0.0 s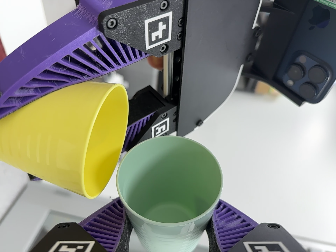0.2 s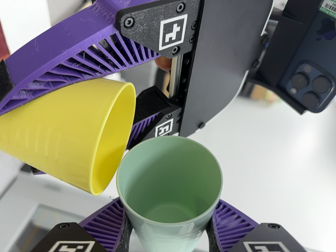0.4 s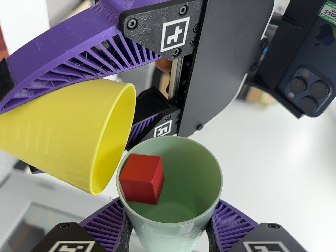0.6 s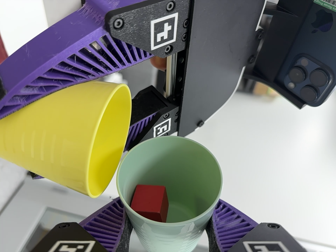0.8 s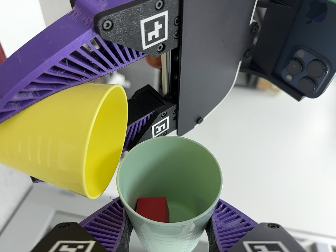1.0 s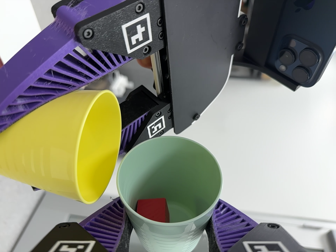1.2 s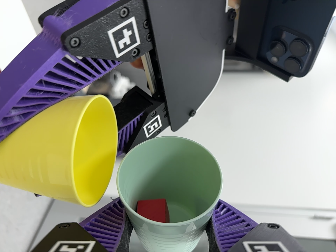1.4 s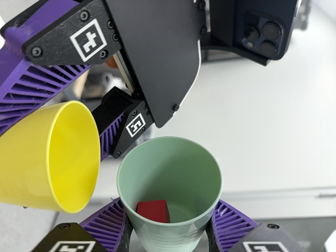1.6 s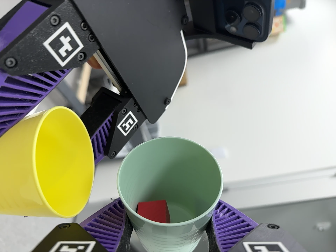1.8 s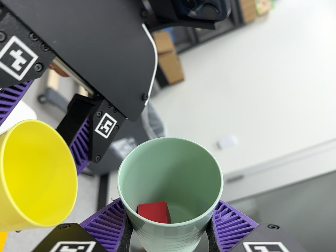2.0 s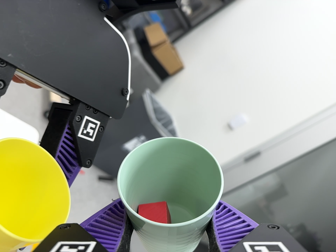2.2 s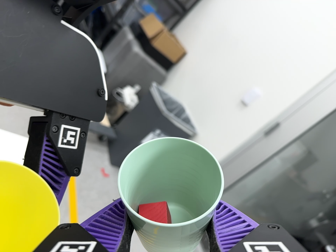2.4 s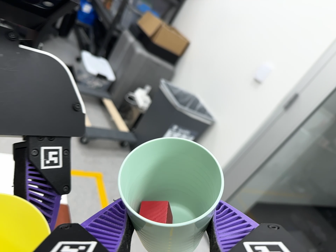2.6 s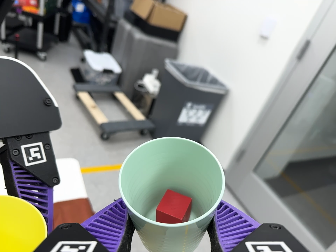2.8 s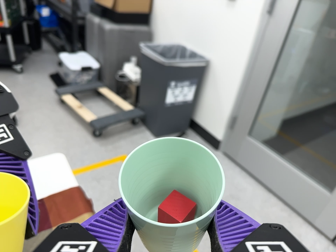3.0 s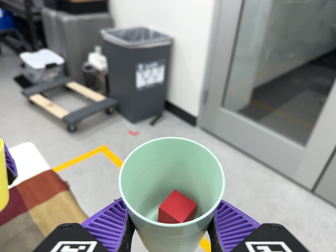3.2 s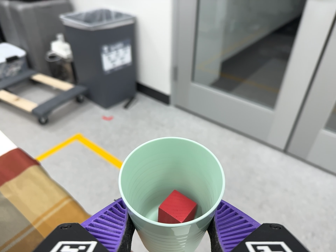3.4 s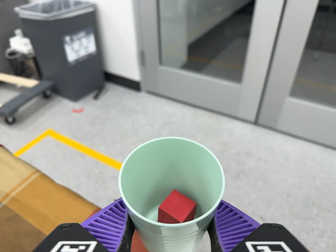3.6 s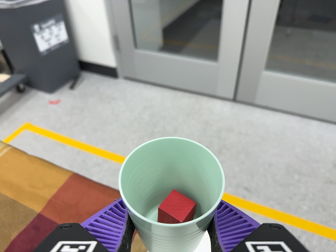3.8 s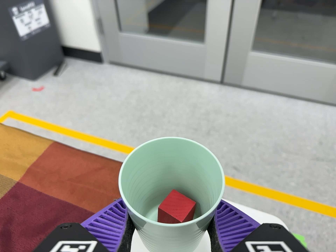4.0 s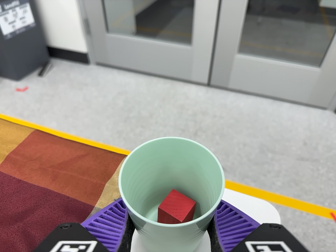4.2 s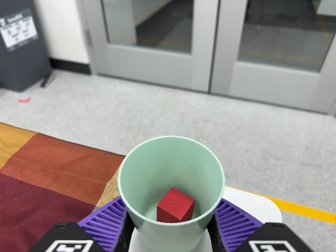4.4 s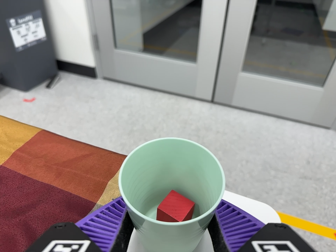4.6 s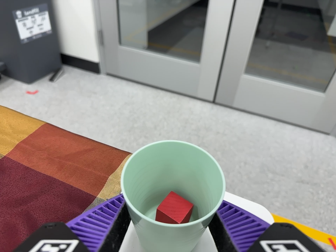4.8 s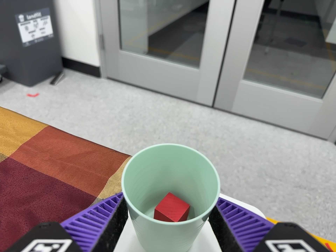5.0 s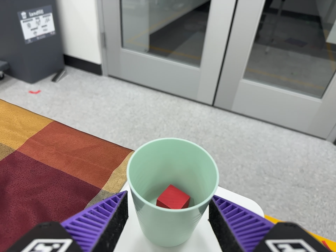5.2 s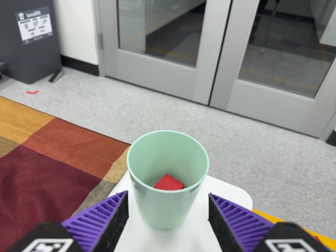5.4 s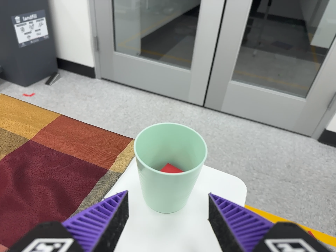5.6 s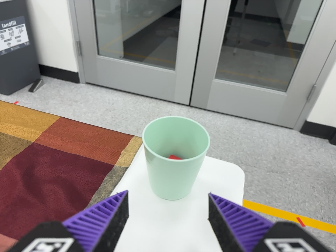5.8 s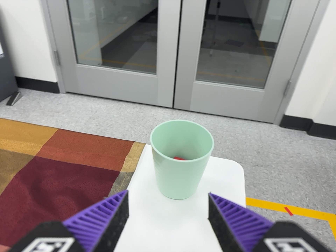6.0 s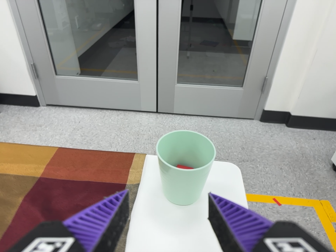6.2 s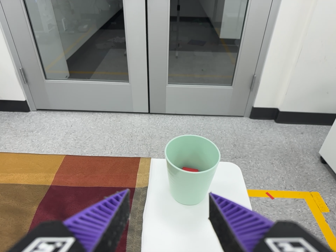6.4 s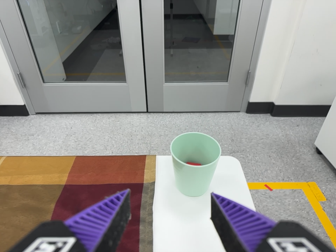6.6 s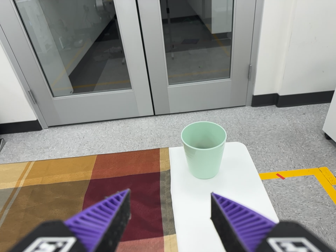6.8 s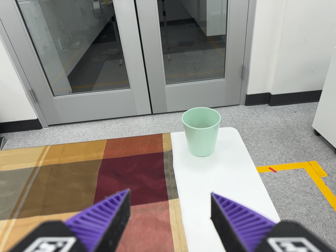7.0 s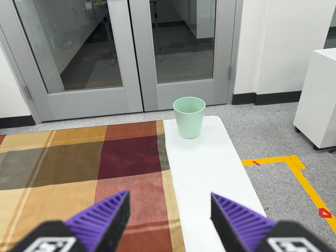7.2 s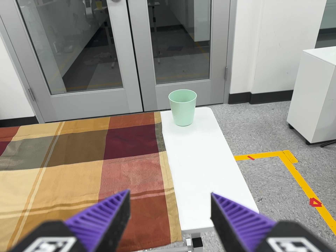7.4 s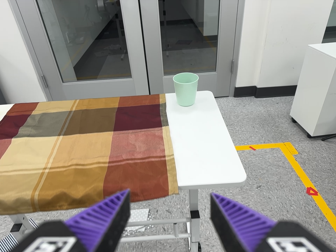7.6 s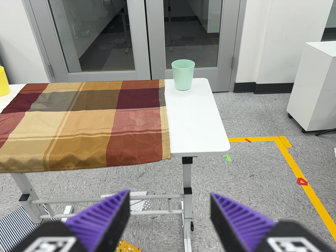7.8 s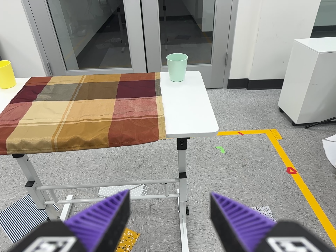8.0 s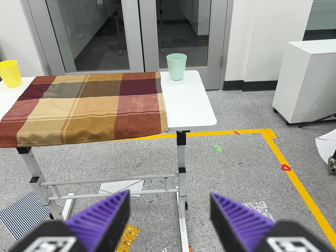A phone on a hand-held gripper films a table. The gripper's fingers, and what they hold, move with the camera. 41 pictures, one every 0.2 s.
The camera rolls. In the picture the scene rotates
counterclockwise.
0.0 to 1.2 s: The camera rolls about its line of sight by about 10 degrees, and the scene rotates counterclockwise.
1.2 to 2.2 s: The camera pans to its left by about 10 degrees. It travels to its right, about 12 cm. It rolls about its line of sight by about 45 degrees, and the scene rotates counterclockwise.
2.2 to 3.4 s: The camera travels to its right and toward the bottom of its view, about 30 cm, so close, fixed things drift to the left. Its aim tips toward the bottom of its view by about 15 degrees, and the scene shifts upward. It rolls about its line of sight by about 60 degrees, and the scene rotates counterclockwise.
3.4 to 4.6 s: The camera travels toward the bottom of its view, about 12 cm, so close, fixed things drift upward.
4.6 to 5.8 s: The camera travels backward and to its left, about 12 cm, so what stands in front gets smaller.
5.8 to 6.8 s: The camera travels backward and to its left, about 18 cm, so what stands in front gets smaller. It rolls about its line of sight by about 15 degrees, and the scene rotates counterclockwise.
6.8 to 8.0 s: The camera travels backward and toward the bottom of its view, about 50 cm, so what stands in front gets smaller.
The film runs backward here.
